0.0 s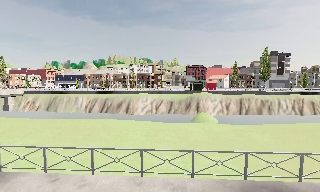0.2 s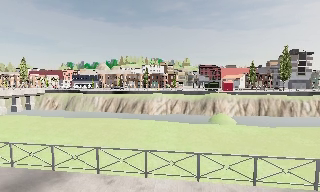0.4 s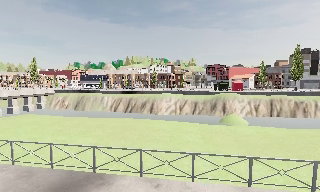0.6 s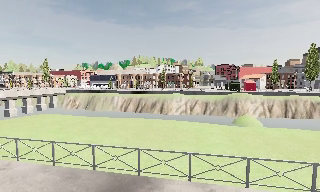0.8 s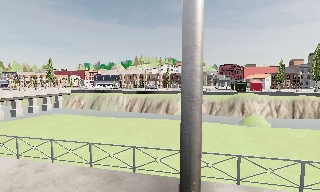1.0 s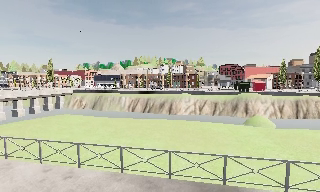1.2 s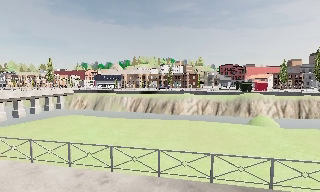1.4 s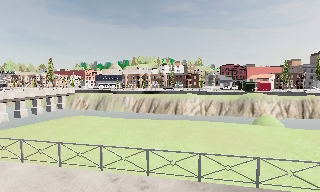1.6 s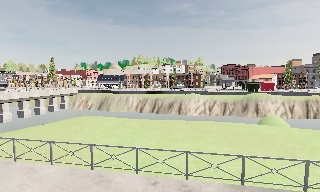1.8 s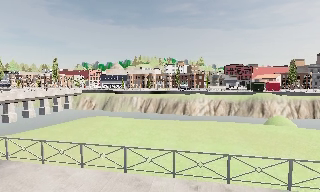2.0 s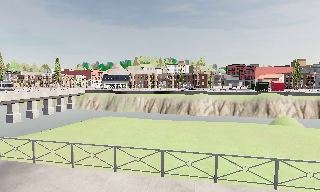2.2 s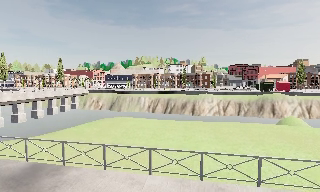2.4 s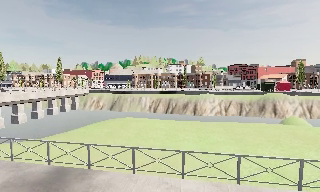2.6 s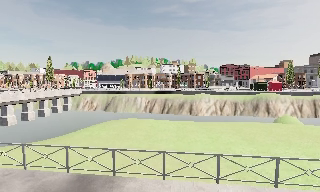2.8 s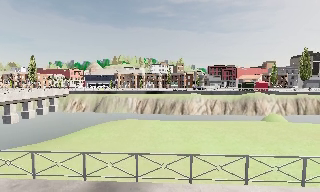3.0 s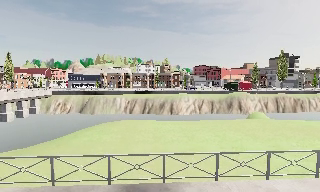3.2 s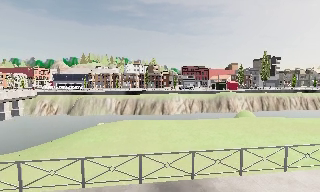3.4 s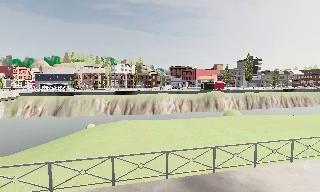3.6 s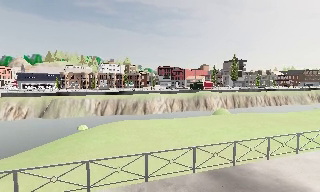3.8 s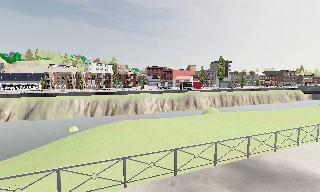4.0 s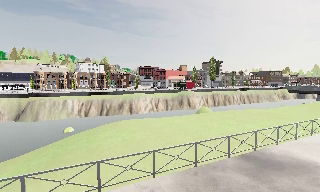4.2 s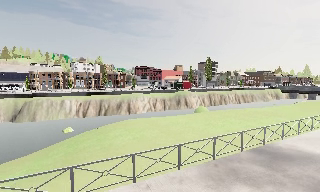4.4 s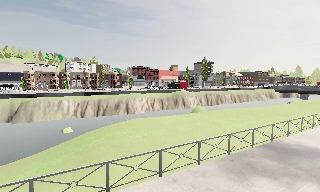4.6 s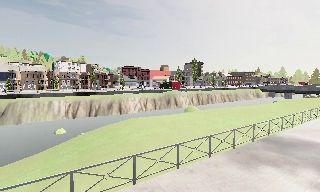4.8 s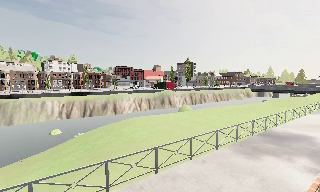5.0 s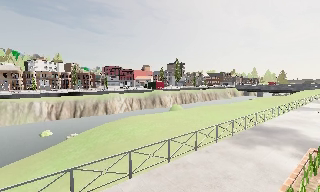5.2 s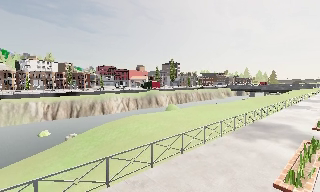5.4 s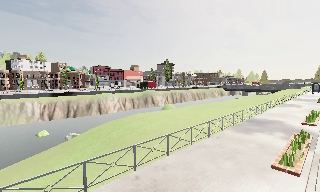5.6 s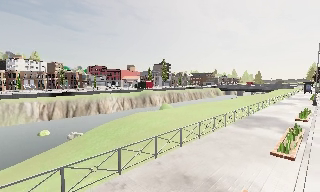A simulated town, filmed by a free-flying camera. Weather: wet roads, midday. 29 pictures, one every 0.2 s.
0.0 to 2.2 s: The camera travels to its left, about 13 m, so close, fixed things drift to the right.
2.2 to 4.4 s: The camera pans to its right, which is clockwise from overhead, by about 40 degrees. It travels to its left, about 12 m.
4.4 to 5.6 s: The camera pans to its right, which is clockwise from overhead, by about 15 degrees. It travels to its left and backward, about 6 m.
The film runs forward here.
